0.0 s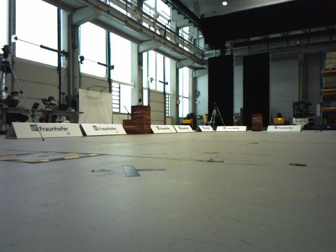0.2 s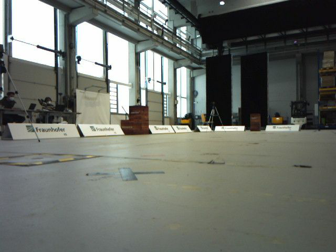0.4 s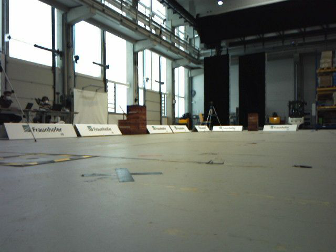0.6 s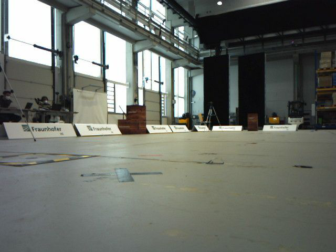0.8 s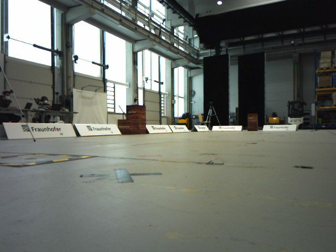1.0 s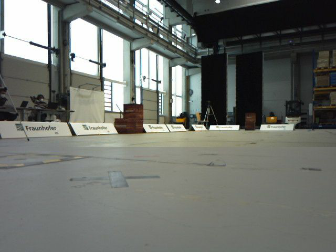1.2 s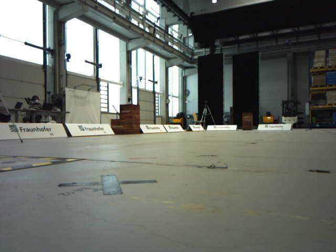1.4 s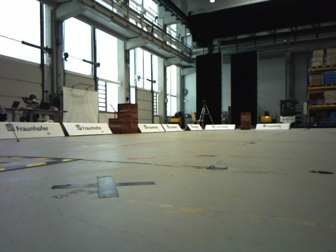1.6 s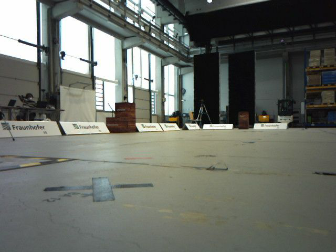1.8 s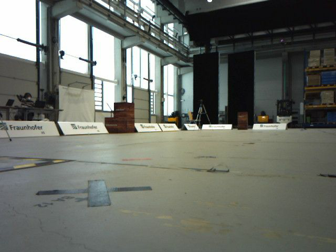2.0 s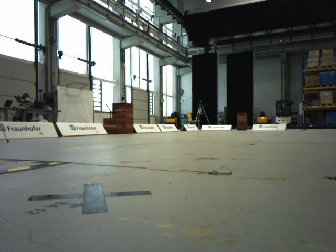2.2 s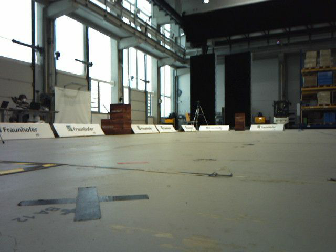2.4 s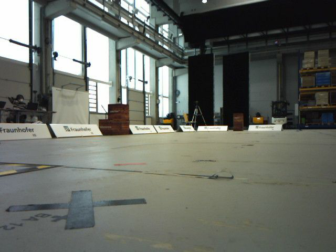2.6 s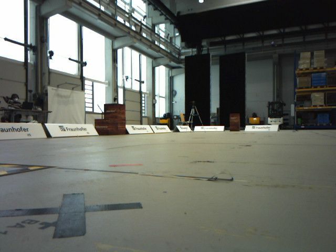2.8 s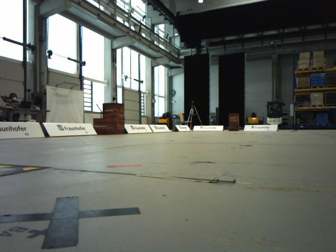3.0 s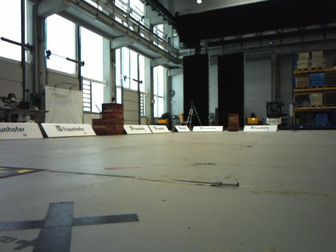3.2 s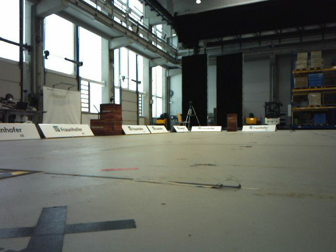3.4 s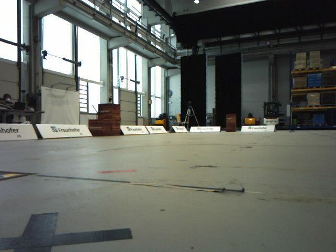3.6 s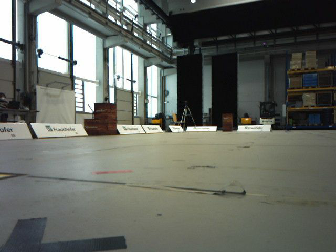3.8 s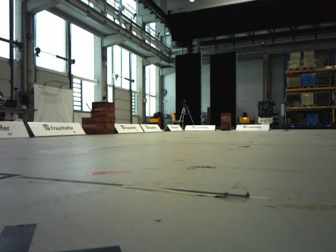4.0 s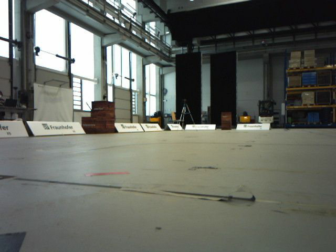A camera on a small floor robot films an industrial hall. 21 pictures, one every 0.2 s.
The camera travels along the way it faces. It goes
forward.
0.0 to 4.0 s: The camera travels forward, about 0.8 m, so what stands in front looms larger.
The film runs forward here.
